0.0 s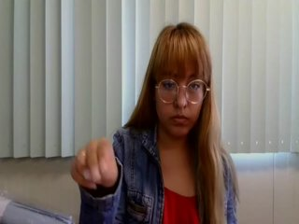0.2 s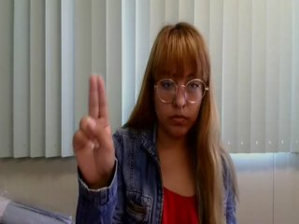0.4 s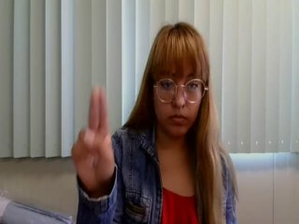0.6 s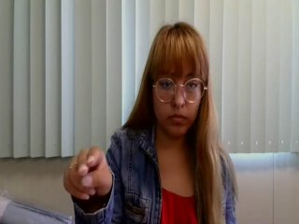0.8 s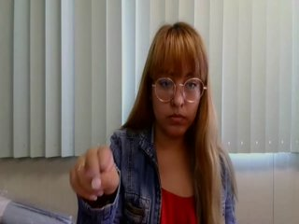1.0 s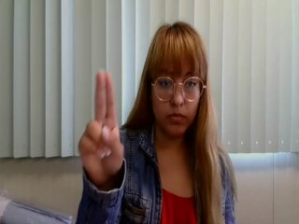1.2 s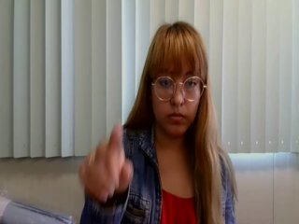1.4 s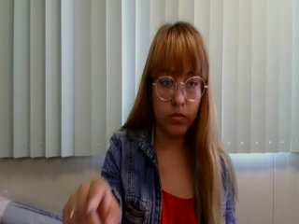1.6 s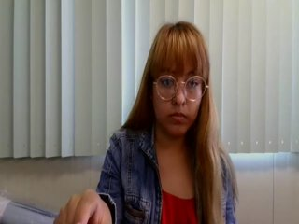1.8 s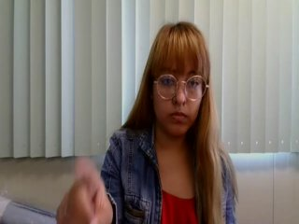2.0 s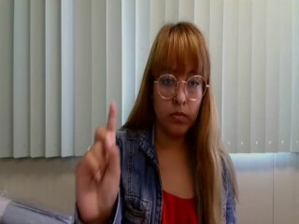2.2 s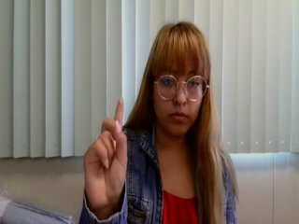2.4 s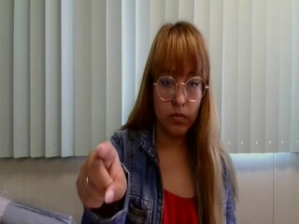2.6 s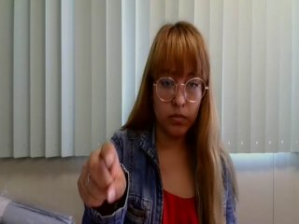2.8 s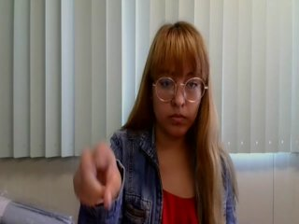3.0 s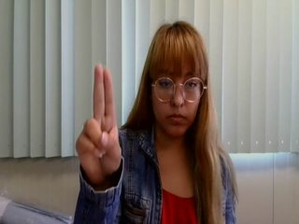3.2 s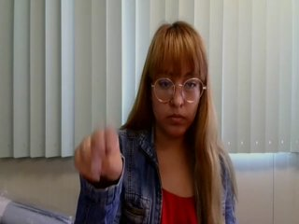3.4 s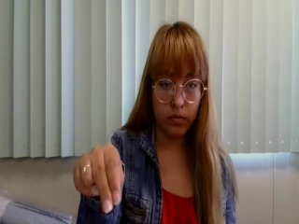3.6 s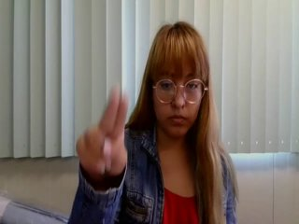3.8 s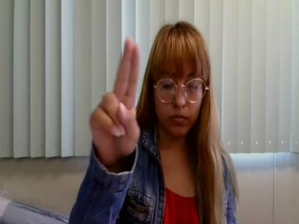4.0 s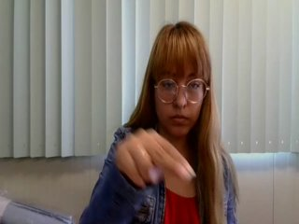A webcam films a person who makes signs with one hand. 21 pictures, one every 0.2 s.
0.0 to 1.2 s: Pointing with two fingers.
1.3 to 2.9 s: Click with one finger.
3.0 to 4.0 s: Pointing with two fingers.
